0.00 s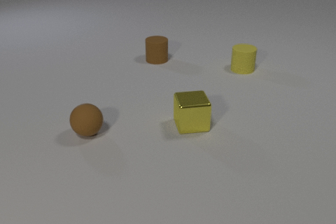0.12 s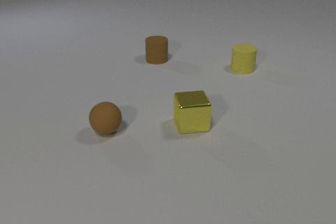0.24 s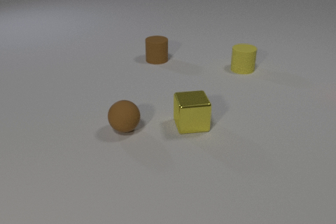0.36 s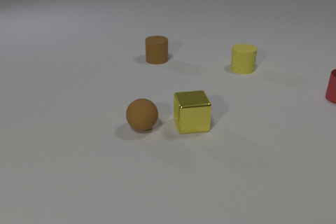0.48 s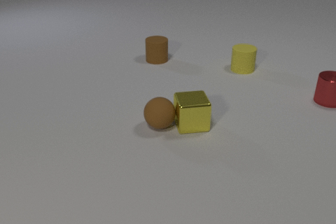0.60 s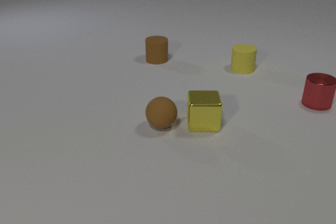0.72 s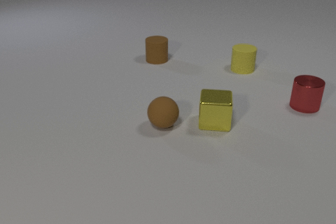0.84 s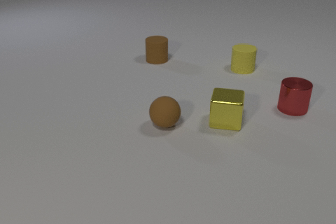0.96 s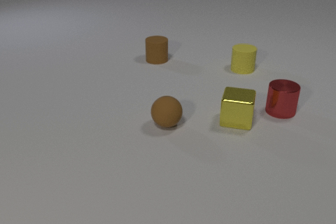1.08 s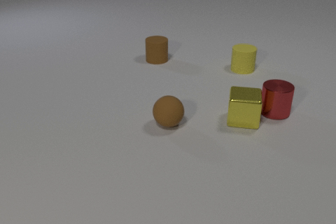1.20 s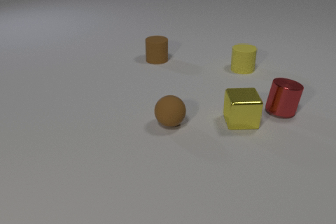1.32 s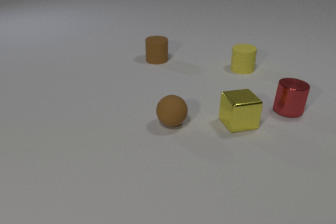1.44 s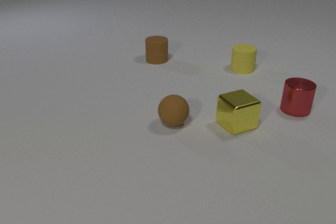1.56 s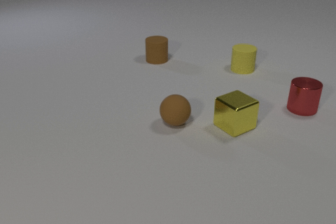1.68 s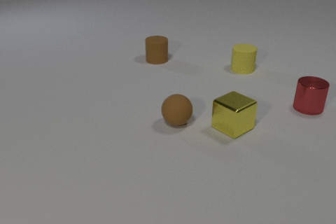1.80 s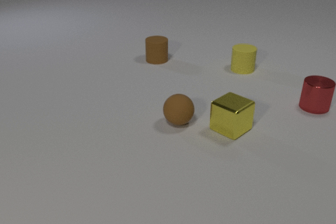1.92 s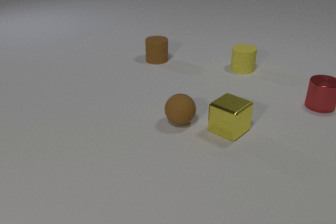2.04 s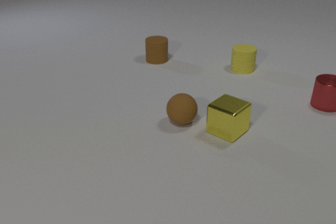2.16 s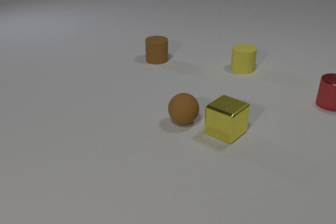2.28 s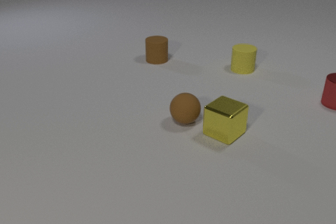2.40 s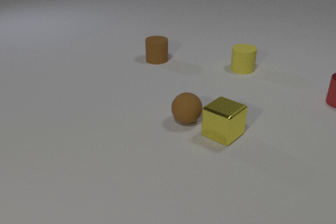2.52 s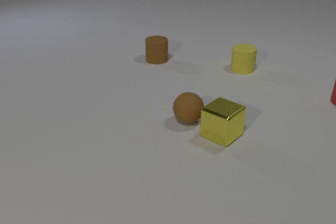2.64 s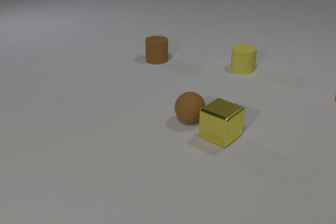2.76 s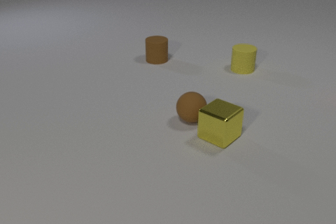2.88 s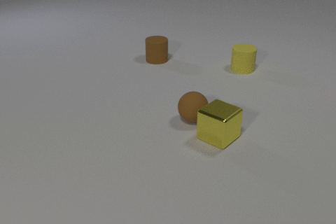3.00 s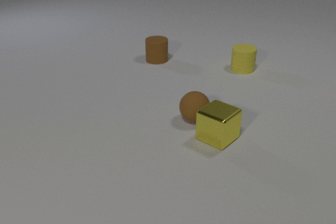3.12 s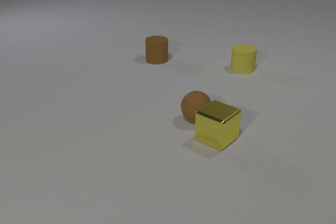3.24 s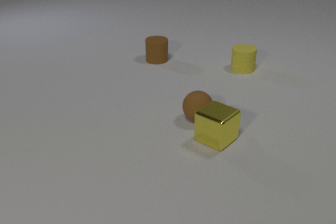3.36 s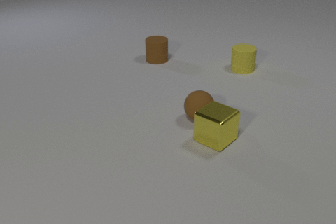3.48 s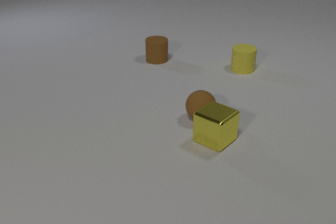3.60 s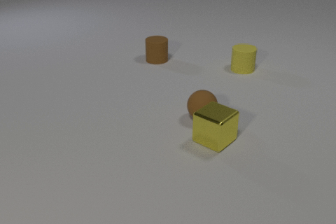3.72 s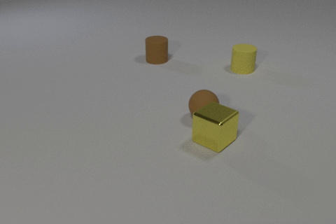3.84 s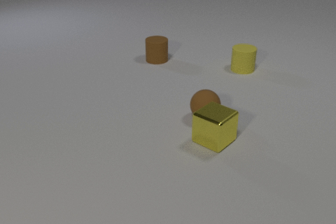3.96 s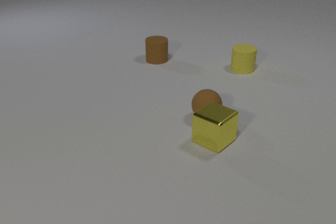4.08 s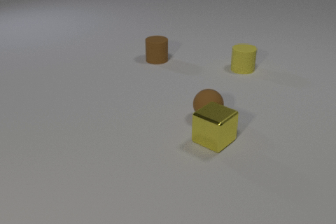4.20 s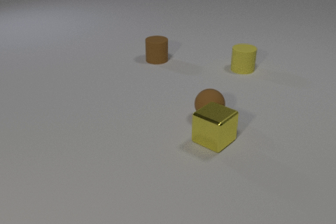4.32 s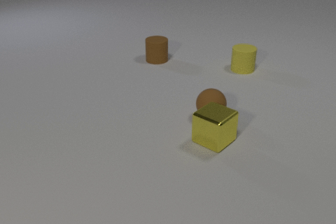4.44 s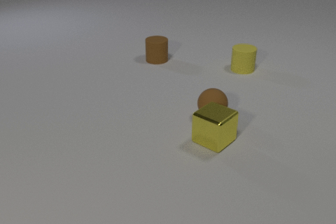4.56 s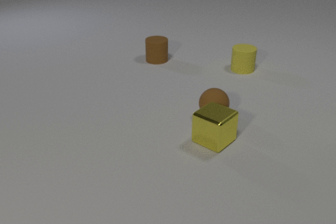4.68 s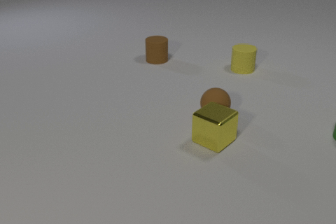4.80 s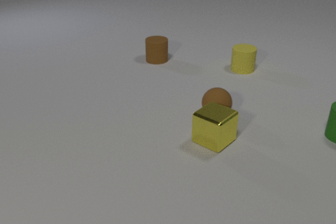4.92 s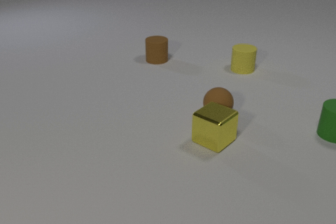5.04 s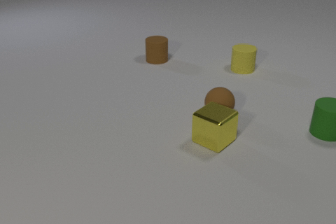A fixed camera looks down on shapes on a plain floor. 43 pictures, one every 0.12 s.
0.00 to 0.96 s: The red metal cylinder comes in at the right edge, slides to the left and toward the camera. The brown rubber sphere rolls to the right. The yellow metal cube slides to the right, spins clockwise seen from above by about 30 degrees, its near face sliding to the left. The brown rubber sphere and the yellow metal cube collide.
0.96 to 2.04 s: The red metal cylinder slides to the right and away from the camera. The brown rubber sphere rolls to the right. The yellow metal cube slides toward the camera and to the left, spins so that its near face slides to the right, counterclockwise seen from above. The red metal cylinder and the yellow metal cube collide.
2.04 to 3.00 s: The red metal cylinder slides to the right and away from the camera, leaves at the right edge. The brown rubber sphere rolls to the right. The yellow metal cube slides toward the camera and to the left.
3.00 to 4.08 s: The brown rubber sphere rolls to the right and away from the camera.
4.08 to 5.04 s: The brown rubber sphere rolls to the right. The green rubber cylinder comes in at the right edge, slides to the left.
Are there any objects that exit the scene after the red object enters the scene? yes.
How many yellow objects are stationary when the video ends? 2.
What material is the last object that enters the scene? rubber.
